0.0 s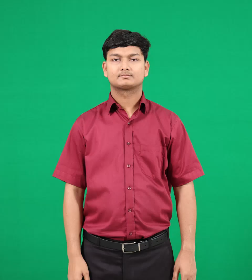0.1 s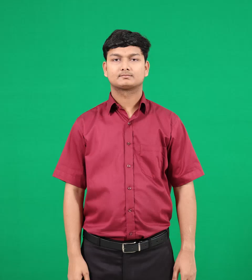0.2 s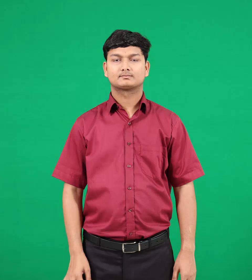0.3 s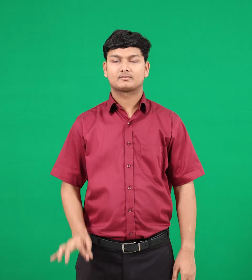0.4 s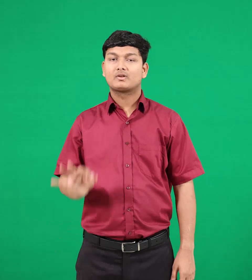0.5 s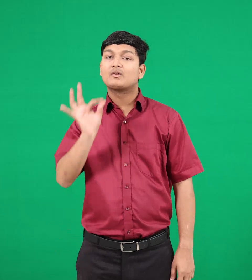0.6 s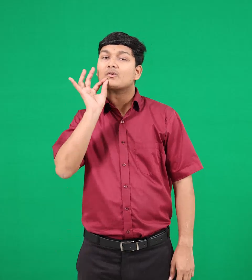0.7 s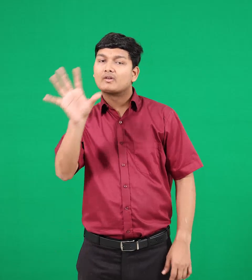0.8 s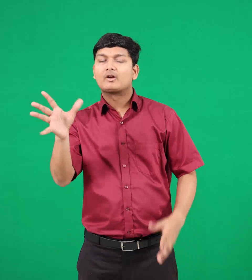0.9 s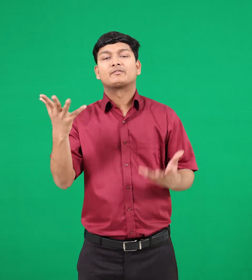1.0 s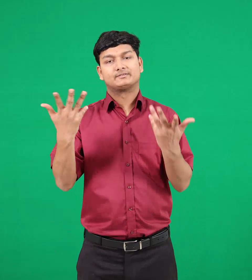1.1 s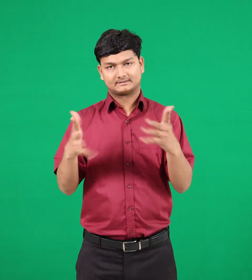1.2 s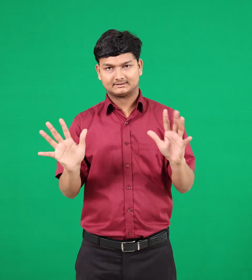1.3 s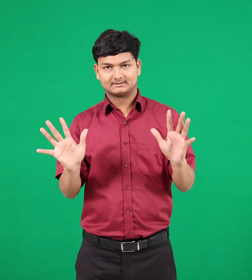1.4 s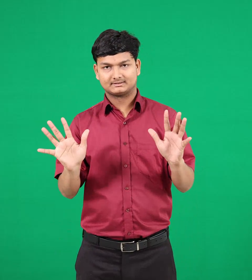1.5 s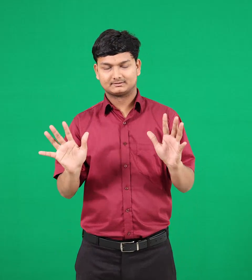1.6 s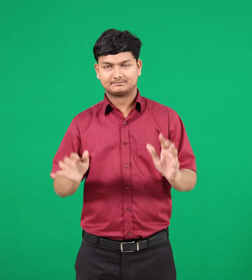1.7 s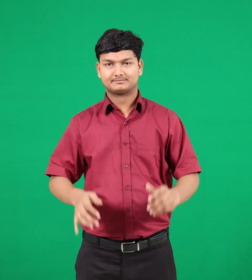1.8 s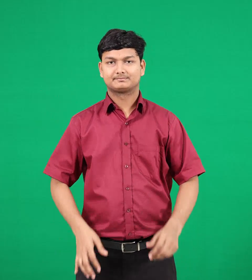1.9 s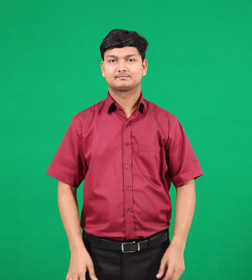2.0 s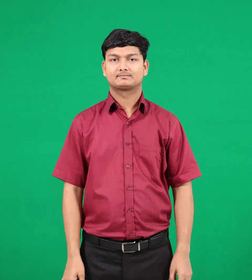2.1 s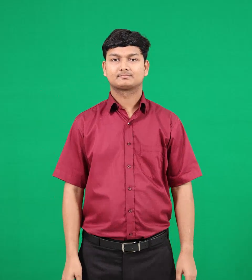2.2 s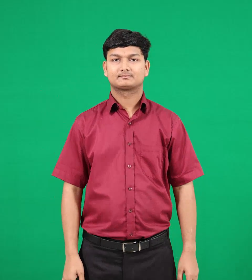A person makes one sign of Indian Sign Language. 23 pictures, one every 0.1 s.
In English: ordered
